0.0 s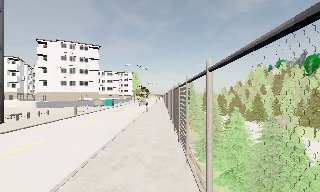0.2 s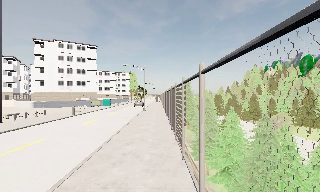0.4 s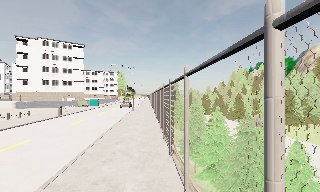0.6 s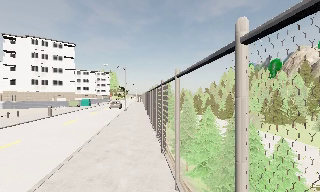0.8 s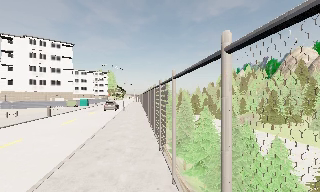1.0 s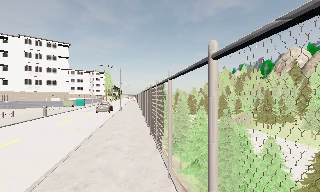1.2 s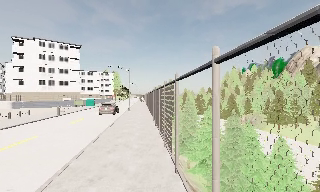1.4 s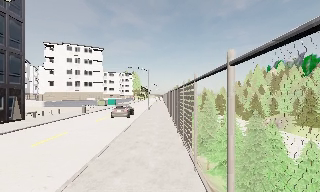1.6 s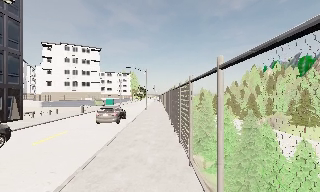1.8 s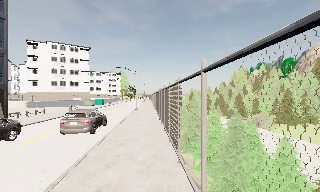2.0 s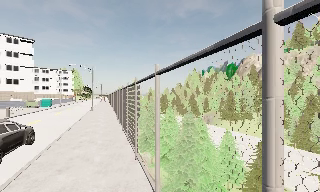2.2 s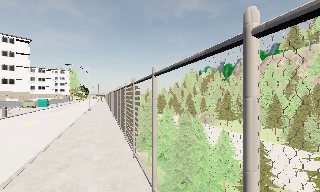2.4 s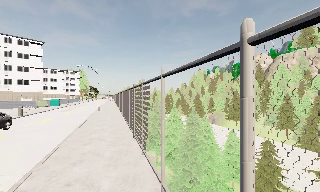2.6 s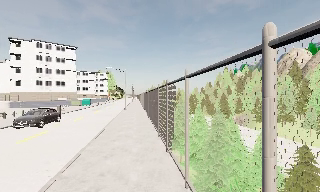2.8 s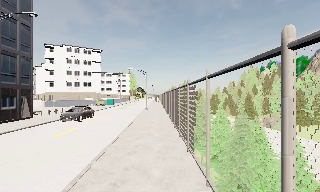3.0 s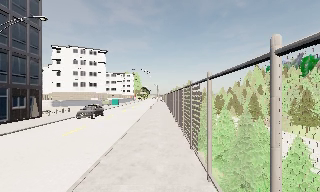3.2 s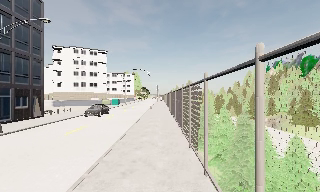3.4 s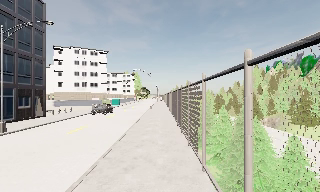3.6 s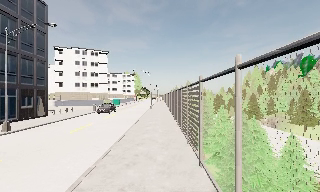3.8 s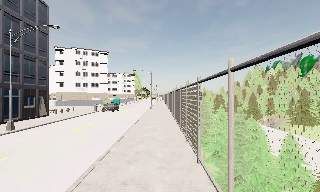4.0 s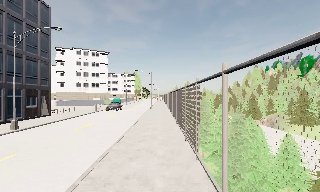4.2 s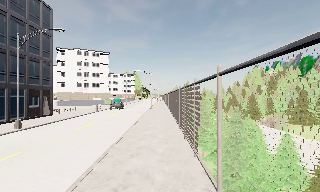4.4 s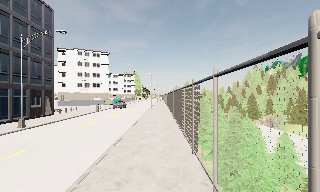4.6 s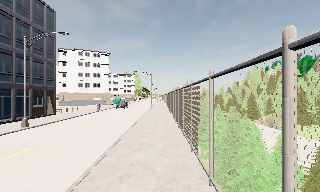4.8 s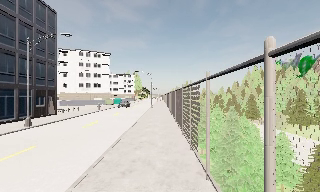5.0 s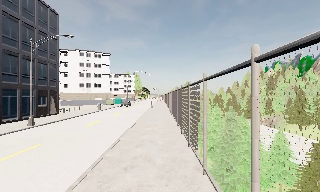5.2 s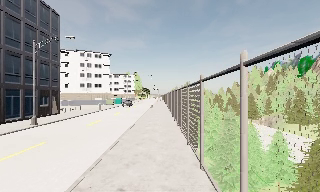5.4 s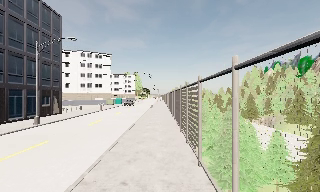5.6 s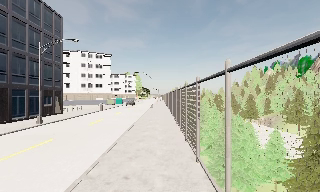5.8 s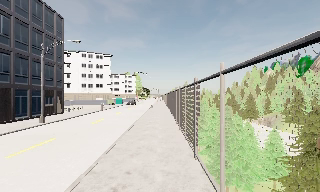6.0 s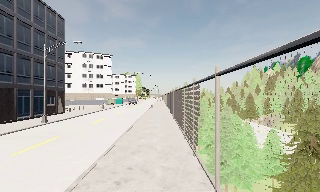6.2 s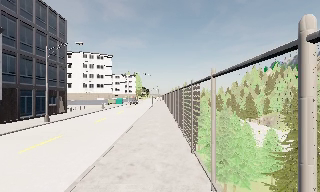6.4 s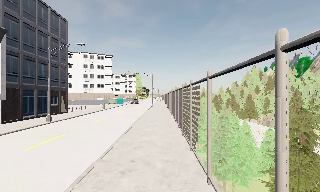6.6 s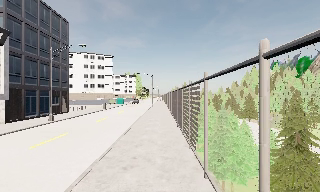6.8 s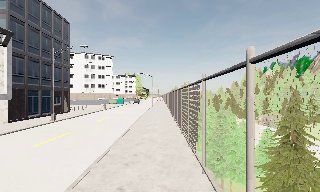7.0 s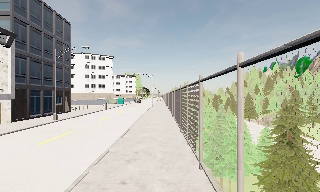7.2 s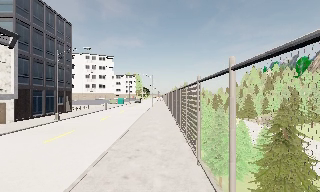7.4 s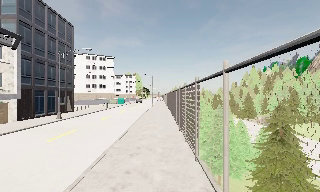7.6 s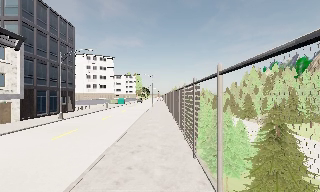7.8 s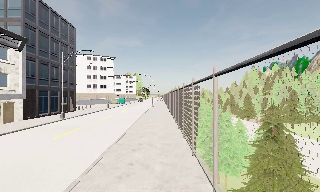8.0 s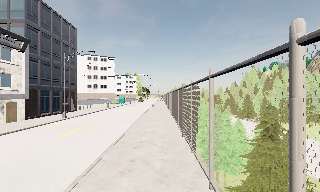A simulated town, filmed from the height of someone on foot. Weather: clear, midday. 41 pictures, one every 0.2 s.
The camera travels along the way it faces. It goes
backward.
0.0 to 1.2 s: The camera travels backward, about 2 m, so what stands in front gets smaller.
1.2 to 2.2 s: The camera swings to its right by about 15 degrees, and the scene slides to the left. It travels backward, about 1.5 m, so what stands in front gets smaller.
2.2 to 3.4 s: The camera pans to its left, which is counterclockwise from overhead, by about 20 degrees. It travels backward, about 1.5 m, so what stands in front gets smaller.
3.4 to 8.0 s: The camera travels backward, about 7 m, so what stands in front gets smaller.
The film runs backward here.
